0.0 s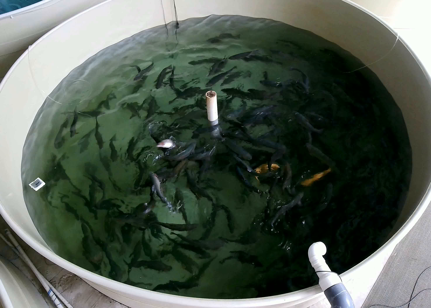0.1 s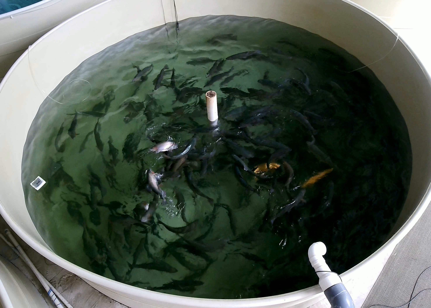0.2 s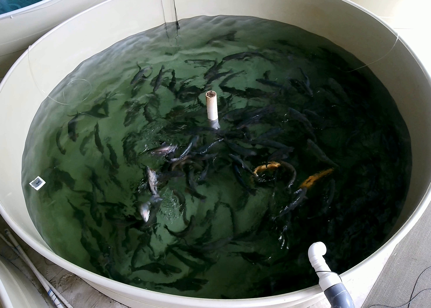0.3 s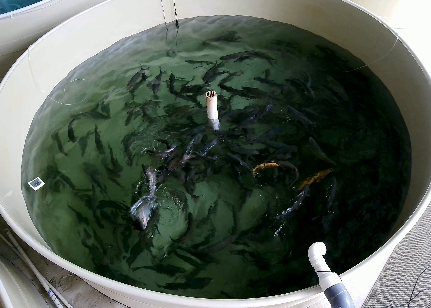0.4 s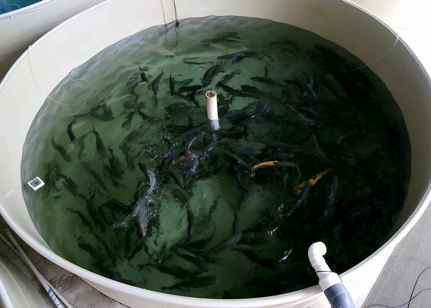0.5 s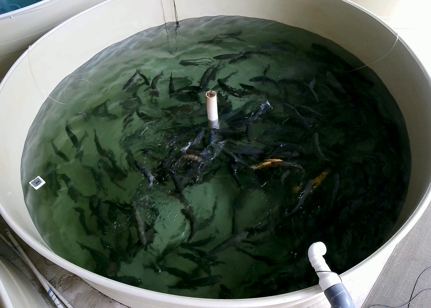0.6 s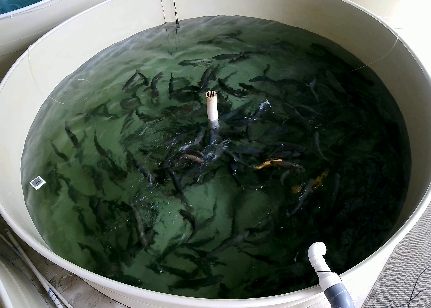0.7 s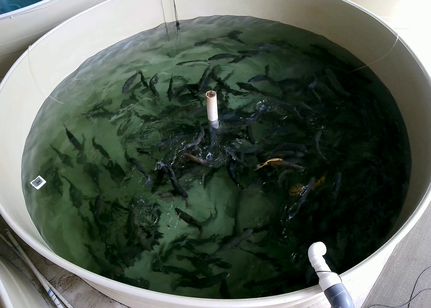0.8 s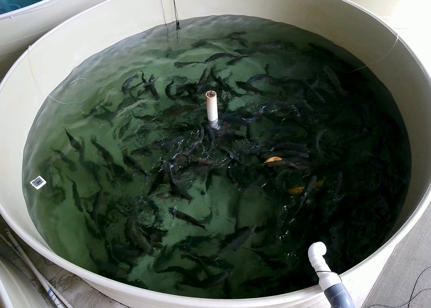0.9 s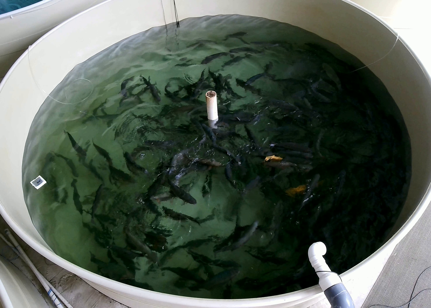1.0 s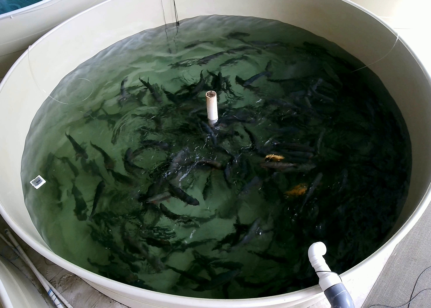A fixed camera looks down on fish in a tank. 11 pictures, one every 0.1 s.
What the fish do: Foraging.
